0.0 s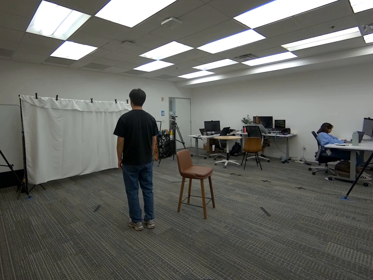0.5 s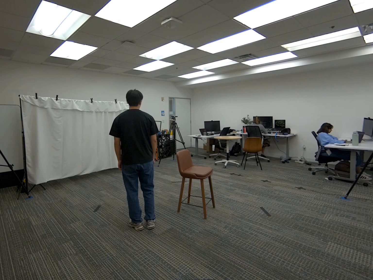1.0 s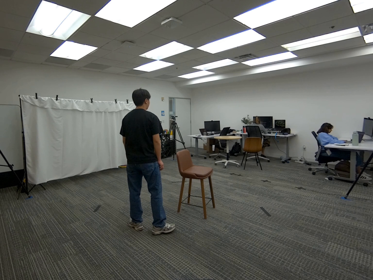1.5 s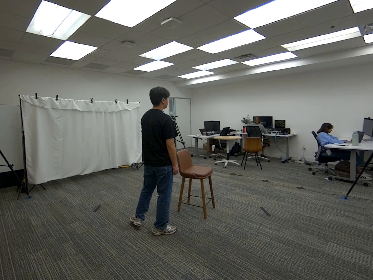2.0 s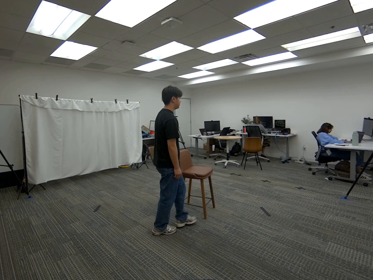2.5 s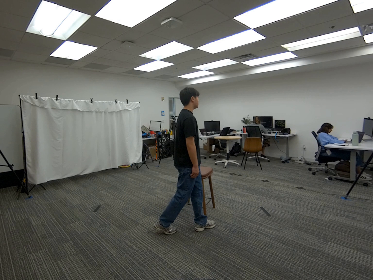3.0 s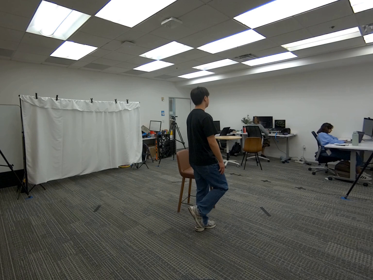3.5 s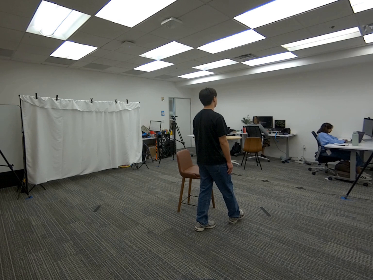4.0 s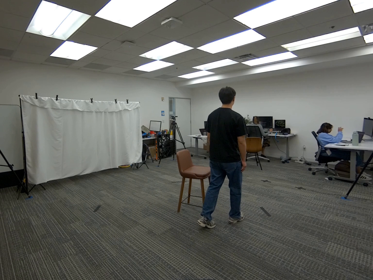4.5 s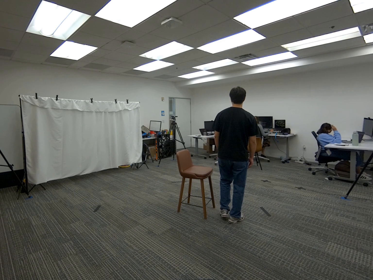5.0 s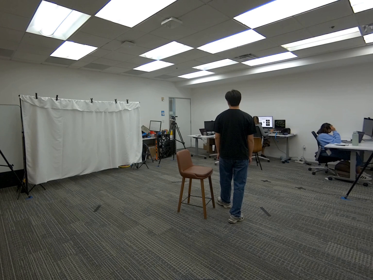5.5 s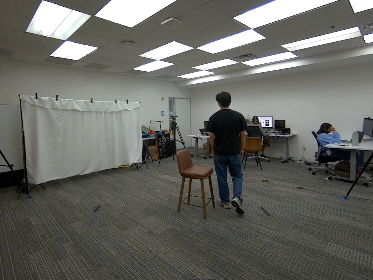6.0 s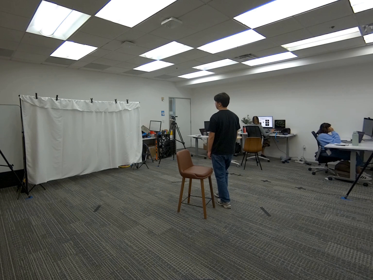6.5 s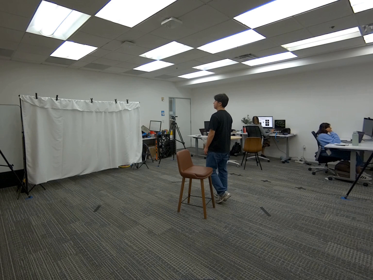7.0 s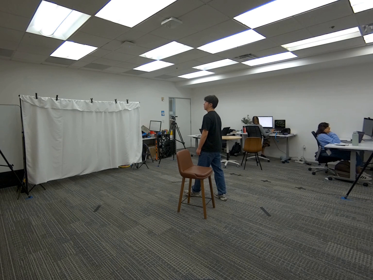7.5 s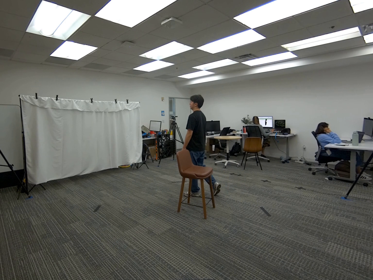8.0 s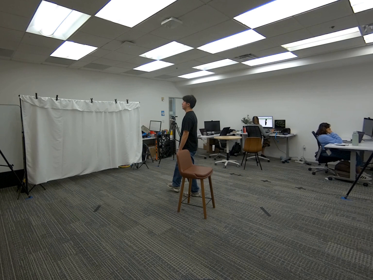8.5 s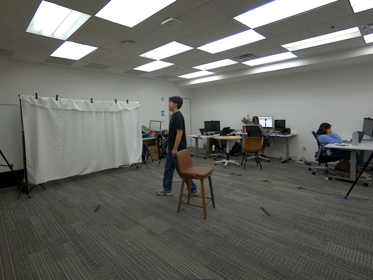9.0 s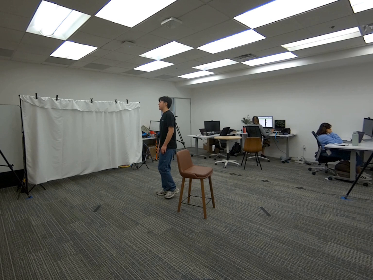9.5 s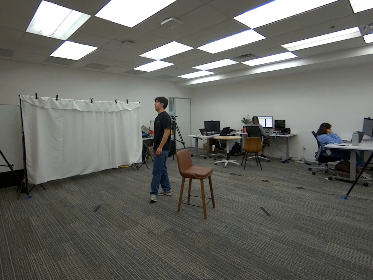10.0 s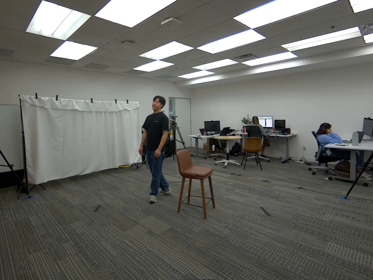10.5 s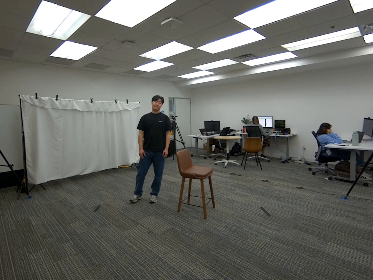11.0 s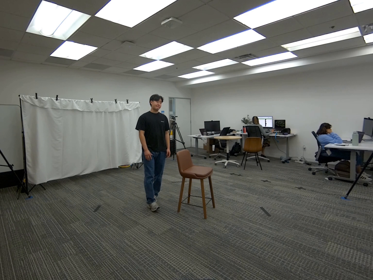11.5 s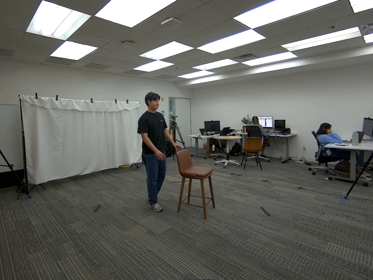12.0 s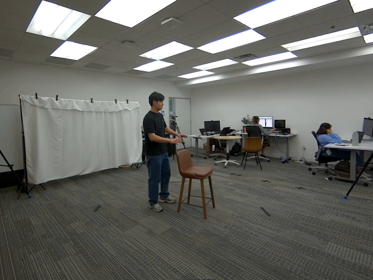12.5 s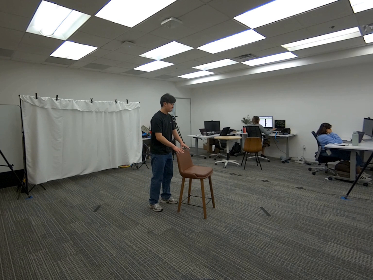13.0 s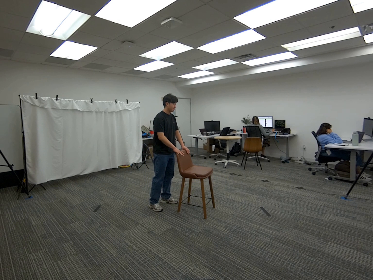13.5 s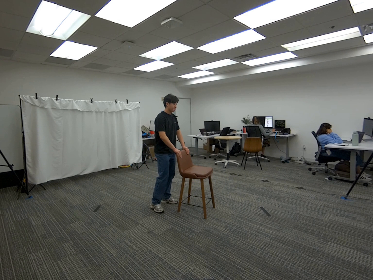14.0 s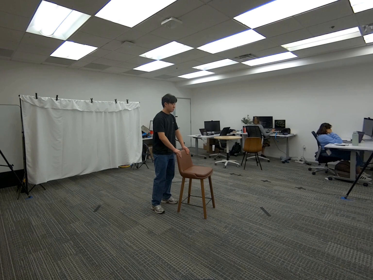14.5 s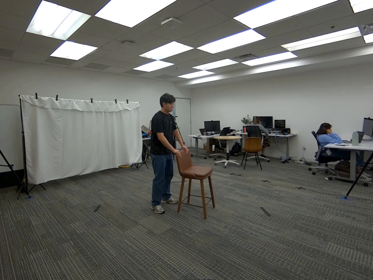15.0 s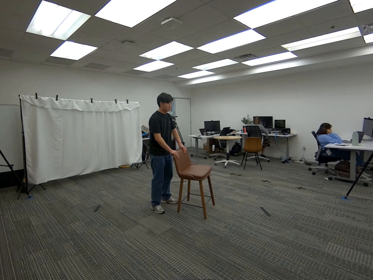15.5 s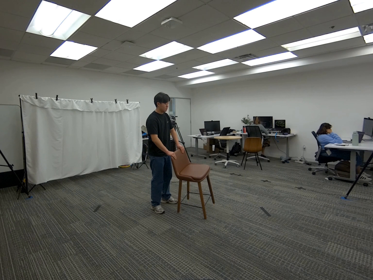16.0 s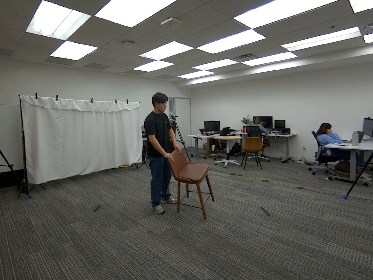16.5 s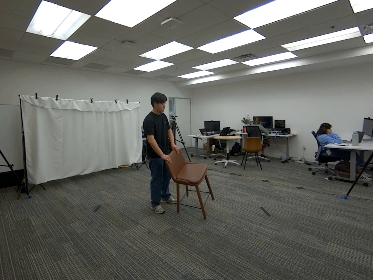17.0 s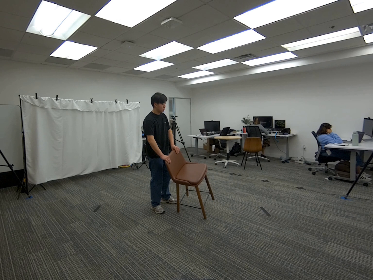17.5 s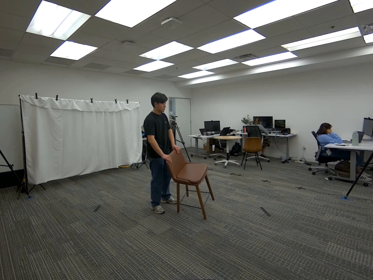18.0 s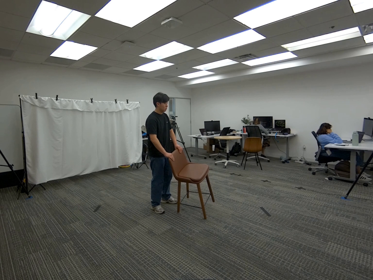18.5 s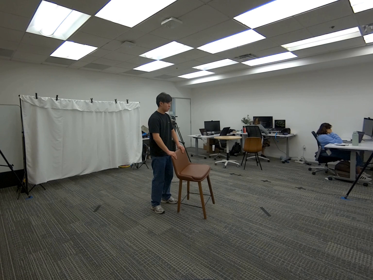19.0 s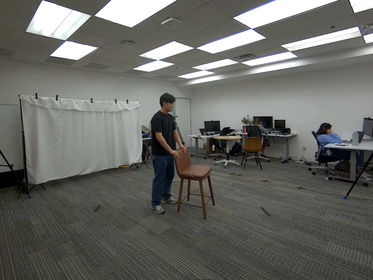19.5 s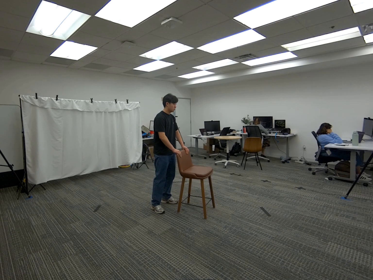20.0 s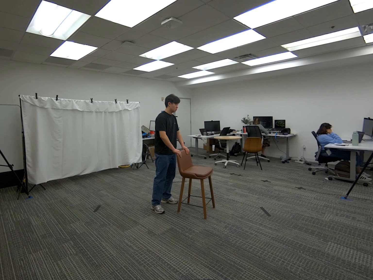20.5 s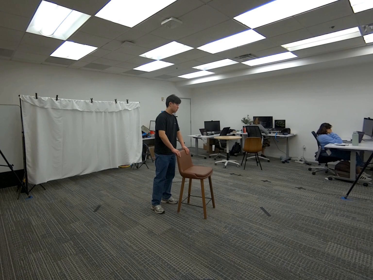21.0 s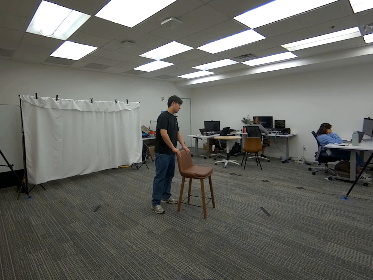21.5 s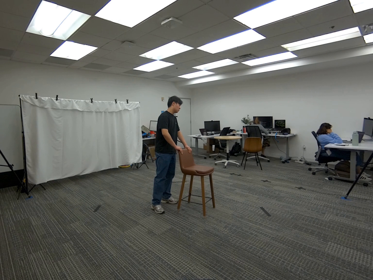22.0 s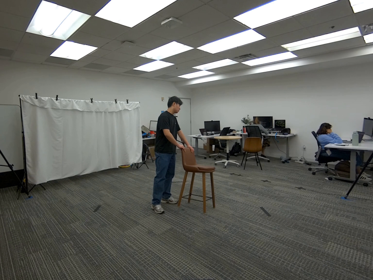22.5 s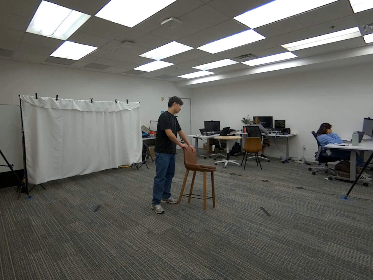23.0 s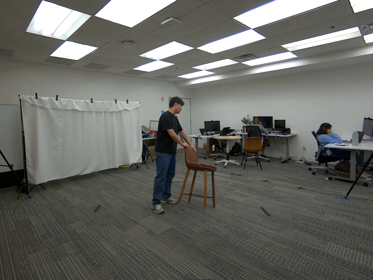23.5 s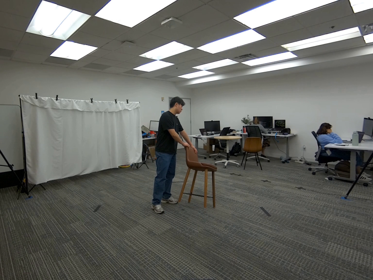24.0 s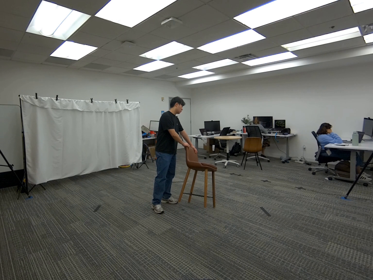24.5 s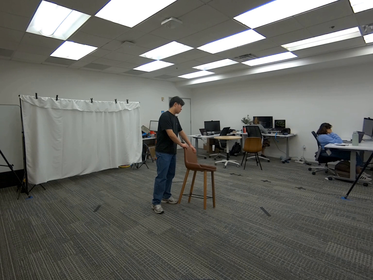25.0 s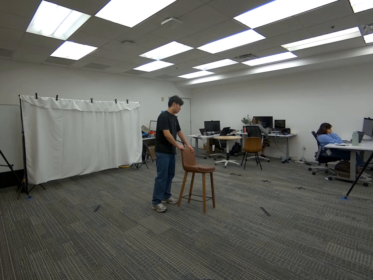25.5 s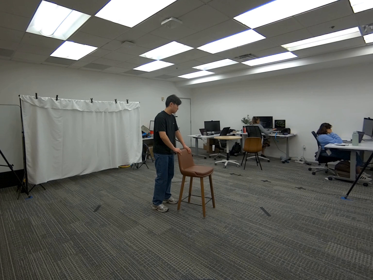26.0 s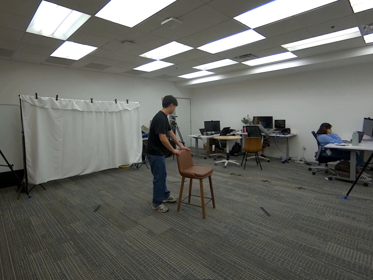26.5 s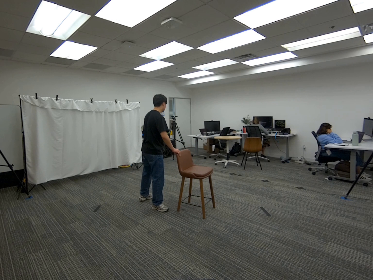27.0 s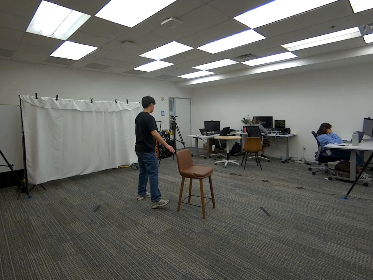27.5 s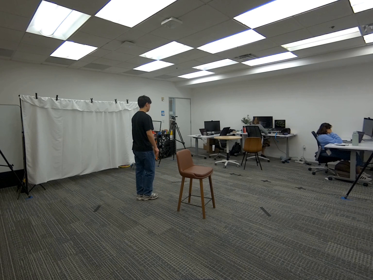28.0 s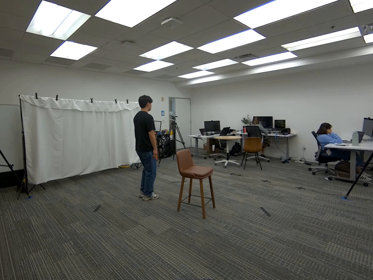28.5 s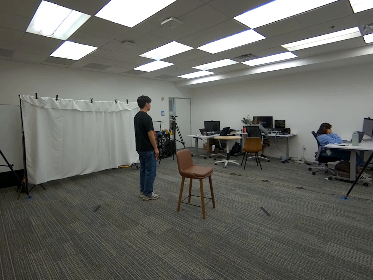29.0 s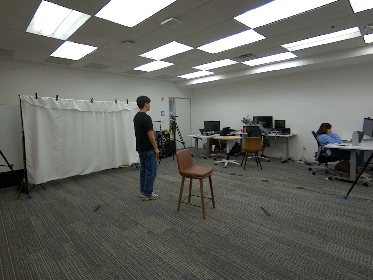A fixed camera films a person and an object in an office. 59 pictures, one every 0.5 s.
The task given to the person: Walk over to the tall bar stool and stand behind the stool. Keeping at least two of the legs on the ground at all times, lean the stool side once to the right and once to the left. Return the stool to its original position.
